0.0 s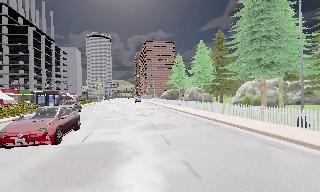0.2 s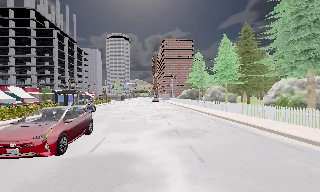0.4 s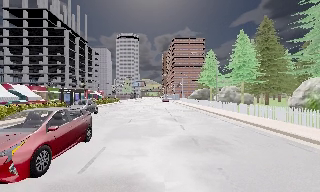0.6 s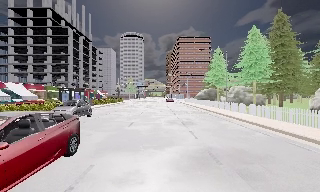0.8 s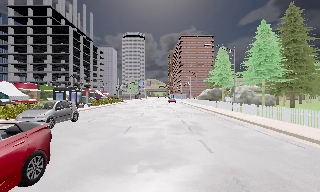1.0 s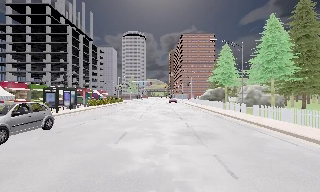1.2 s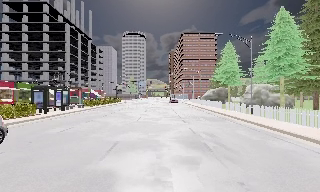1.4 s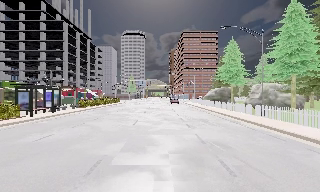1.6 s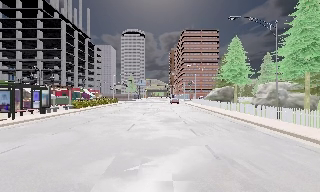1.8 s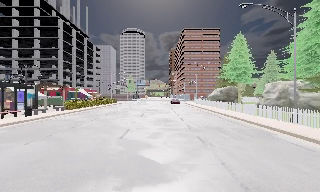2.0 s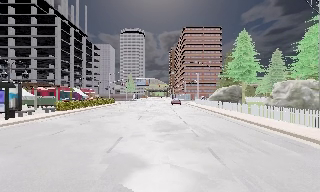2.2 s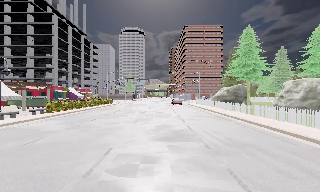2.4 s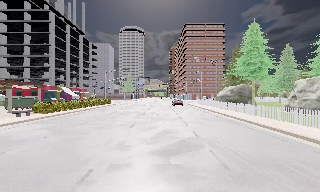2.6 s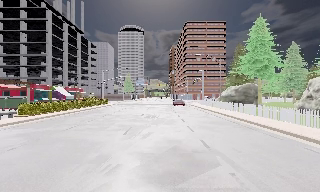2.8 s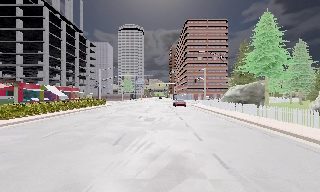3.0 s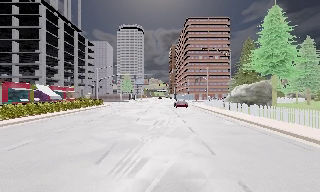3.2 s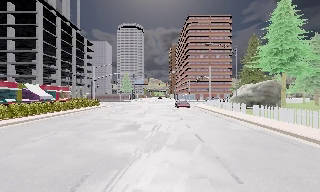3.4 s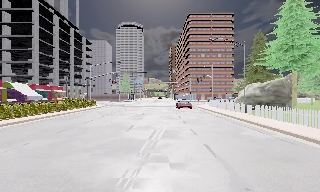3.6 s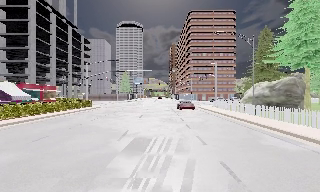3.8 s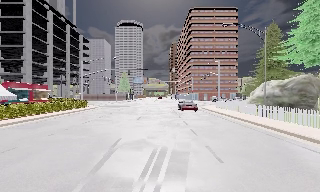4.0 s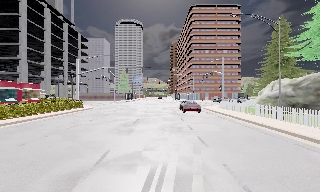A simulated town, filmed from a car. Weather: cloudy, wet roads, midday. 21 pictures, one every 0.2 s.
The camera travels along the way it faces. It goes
forward.
0.0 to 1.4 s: The camera swings to its left by about 10 degrees, and the scene slides to the right. It travels forward, about 12 m, so what stands in front looms larger.
1.4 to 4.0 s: The camera travels forward, about 20 m, so what stands in front looms larger.
The film runs forward here.
